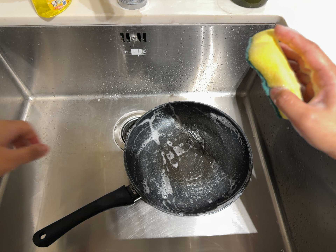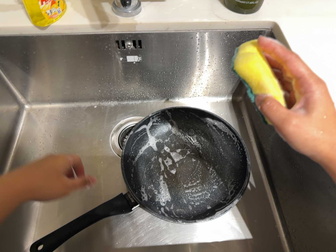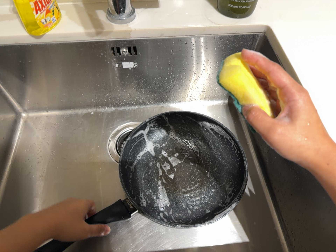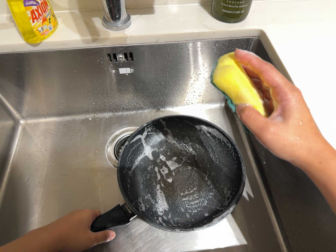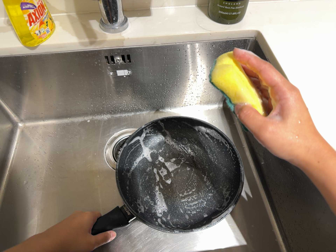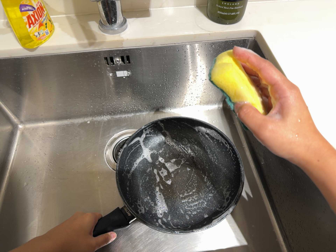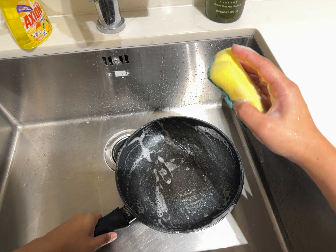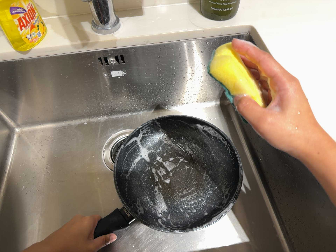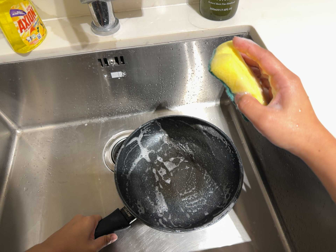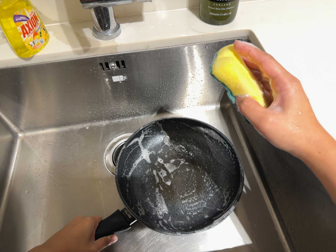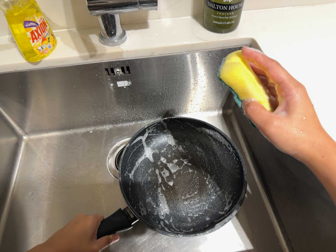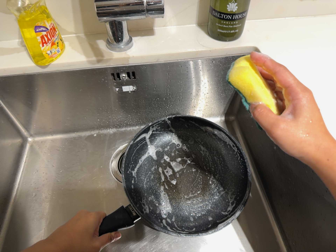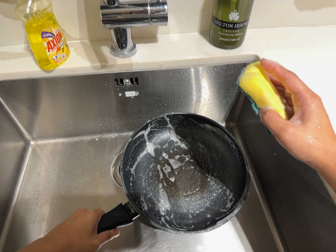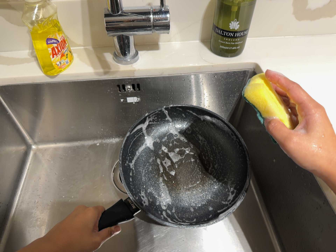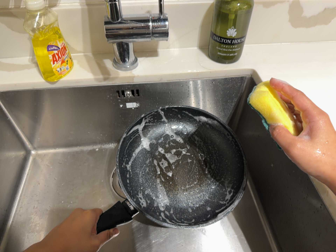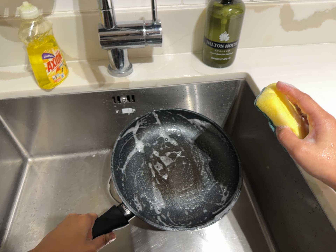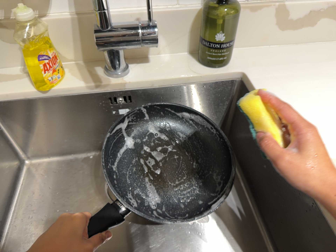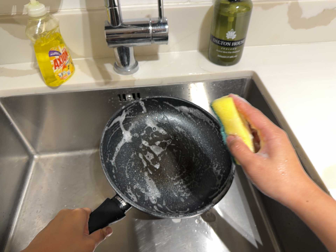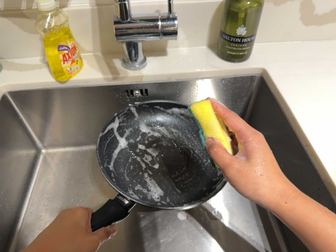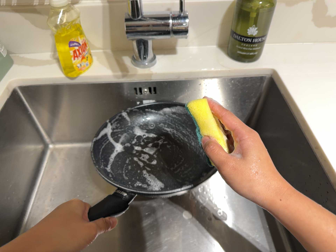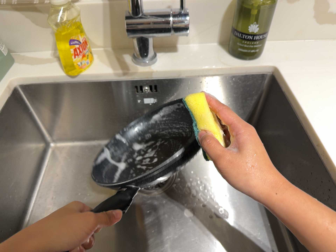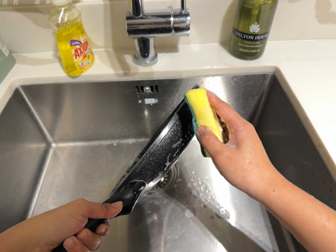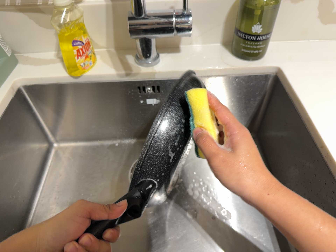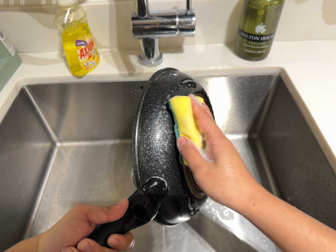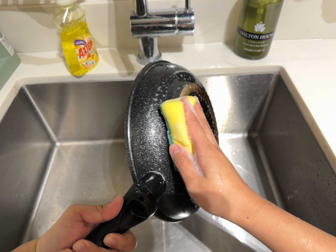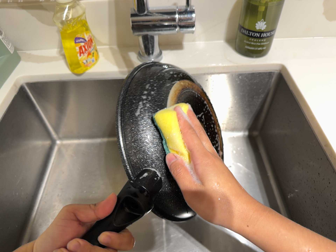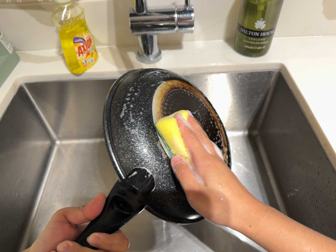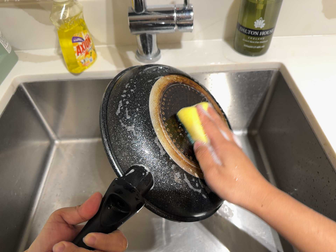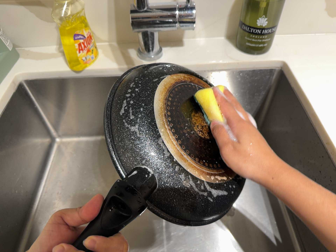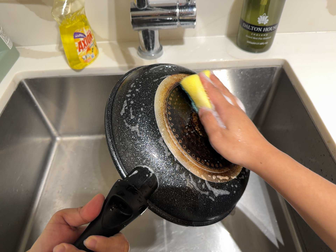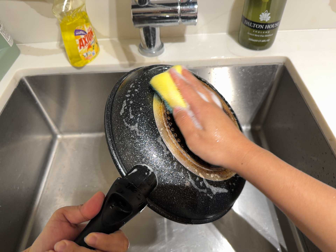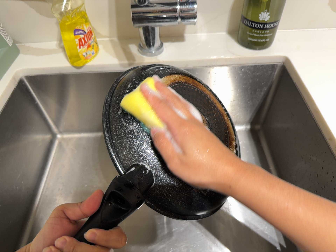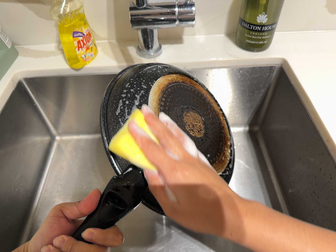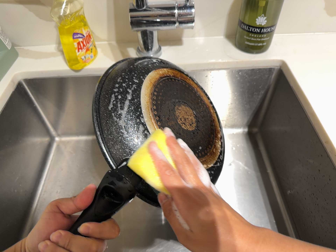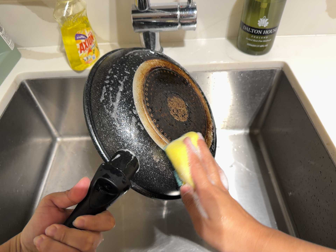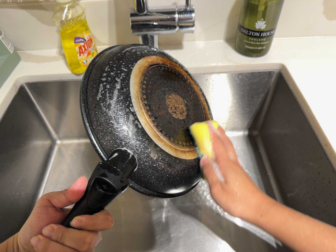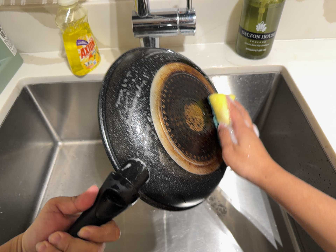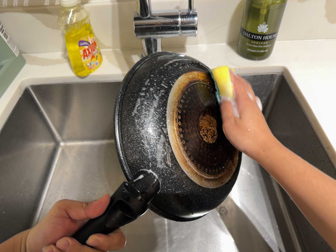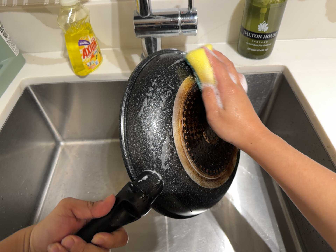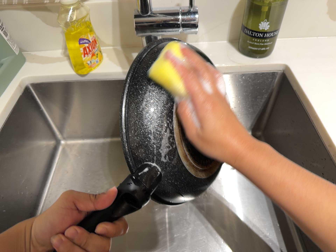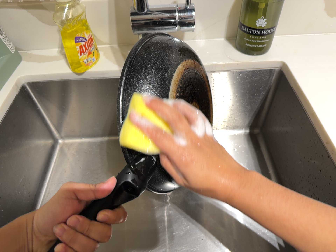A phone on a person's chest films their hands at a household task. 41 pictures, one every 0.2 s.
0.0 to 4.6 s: The camera's aim tips toward the top of its view by about 10 degrees, and the scene shifts downward.
4.6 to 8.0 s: The camera shifts only a little, or ends up much as it began.
The film runs backward here.
